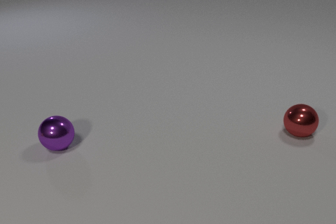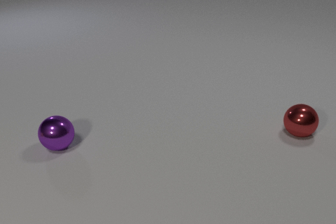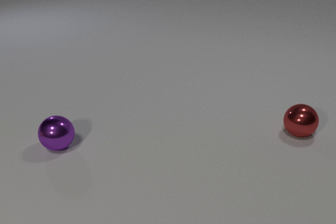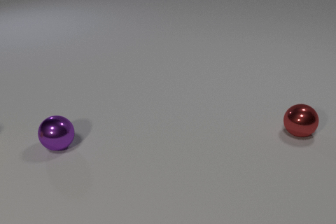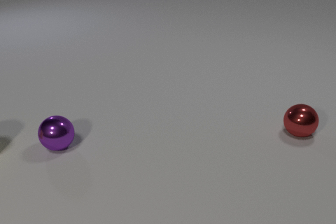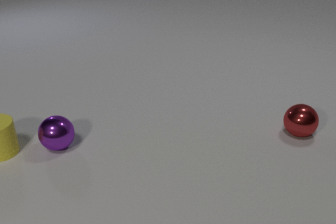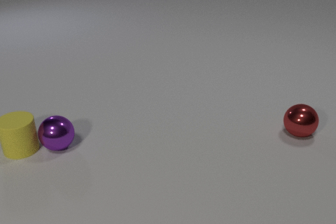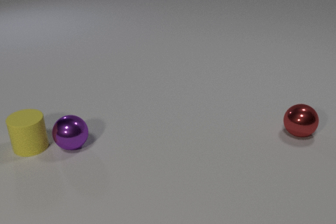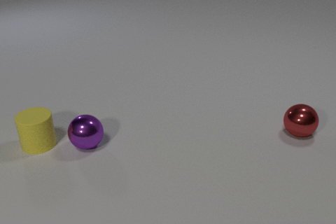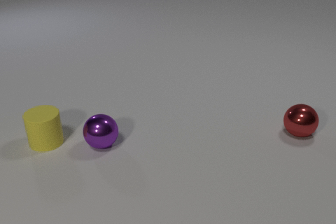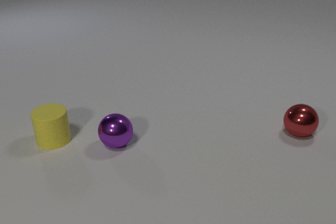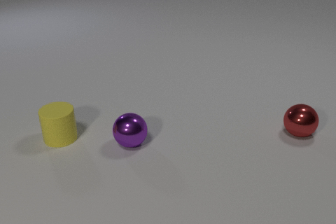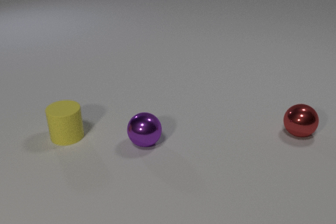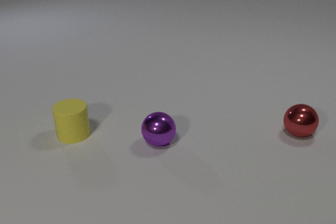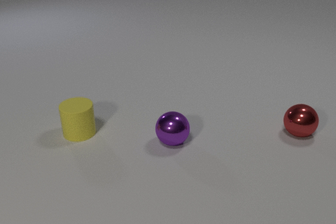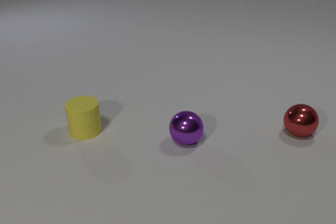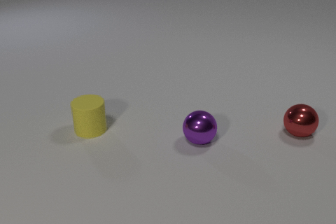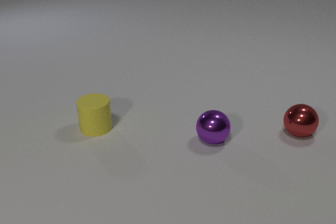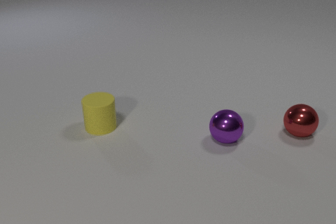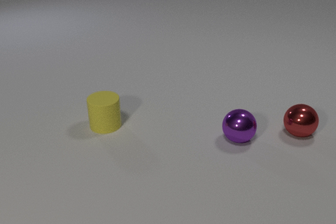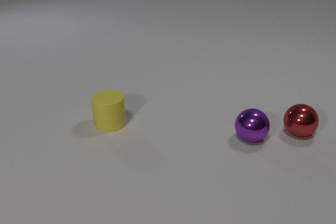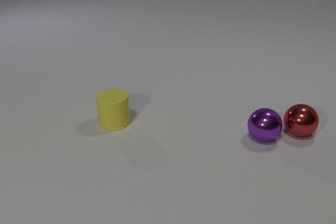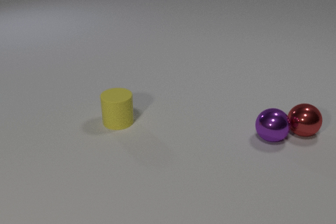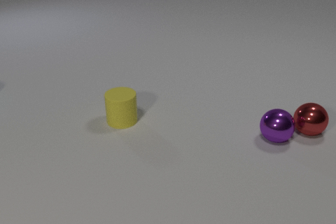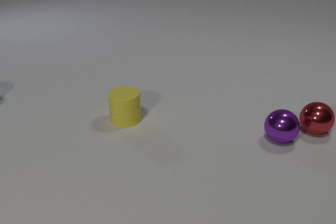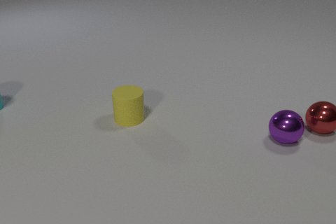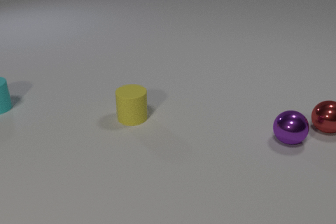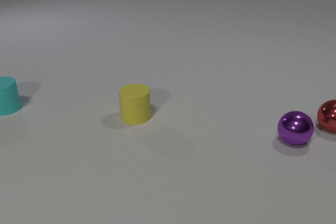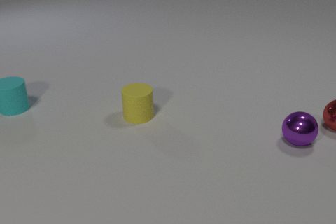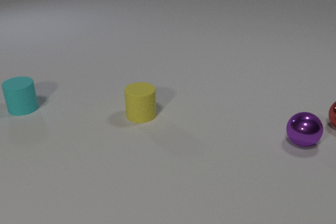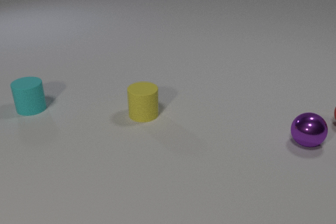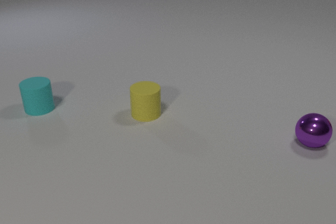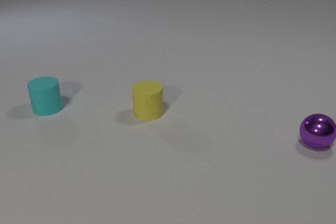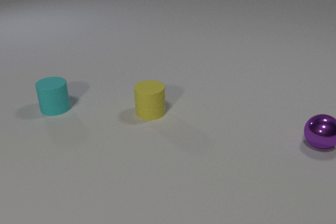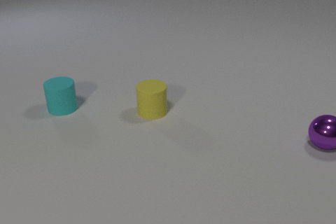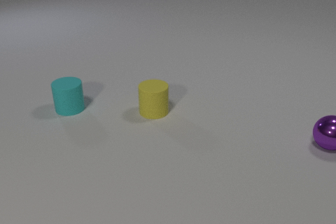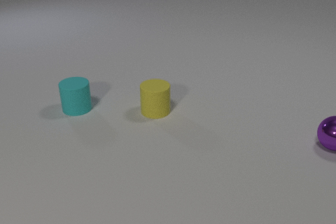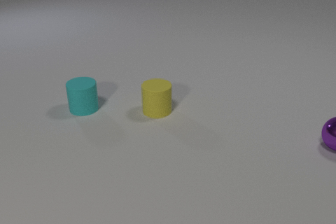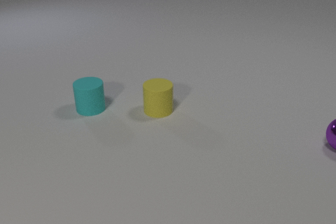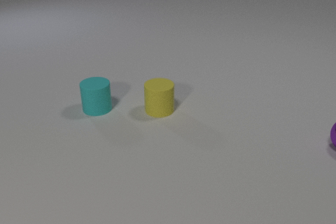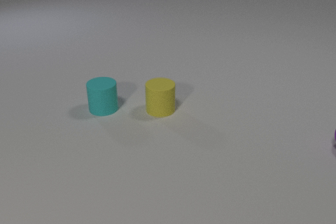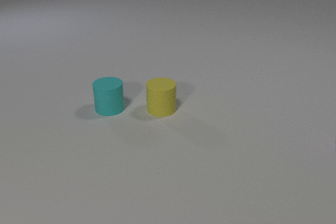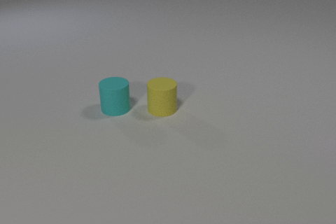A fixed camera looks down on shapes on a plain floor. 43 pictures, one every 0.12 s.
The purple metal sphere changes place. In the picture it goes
to the right.
The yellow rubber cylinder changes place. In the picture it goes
to the right.
0.00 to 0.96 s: The yellow rubber cylinder comes in at the left edge, slides to the right. The purple metal sphere rolls to the right. The yellow rubber cylinder and the purple metal sphere collide.
0.96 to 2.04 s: The yellow rubber cylinder slides to the right. The purple metal sphere rolls to the right.
2.04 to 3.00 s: The yellow rubber cylinder slides to the right and away from the camera. The purple metal sphere rolls to the right. The red metal sphere rolls to the right and away from the camera. The cyan rubber cylinder comes in at the left edge. The purple metal sphere and the red metal sphere collide.
3.00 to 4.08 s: The yellow rubber cylinder slides to the right and away from the camera. The purple metal sphere rolls to the right. The red metal sphere rolls to the right and away from the camera, leaves at the right edge. The cyan rubber cylinder slides to the right.
4.08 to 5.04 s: The yellow rubber cylinder slides to the right. The purple metal sphere rolls to the right, leaves at the right edge. The cyan rubber cylinder slides to the right.
What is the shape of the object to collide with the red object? sphere.
How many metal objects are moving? 2.
What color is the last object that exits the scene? purple.
